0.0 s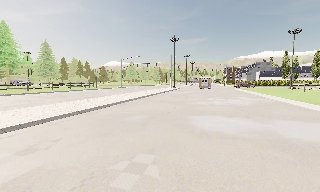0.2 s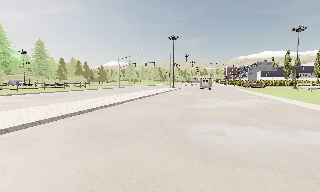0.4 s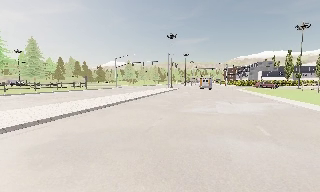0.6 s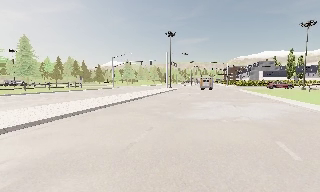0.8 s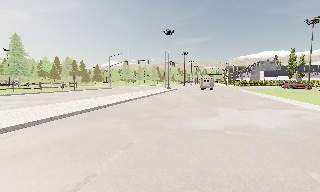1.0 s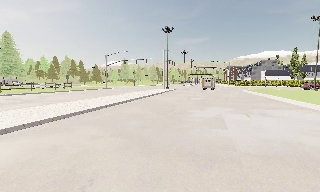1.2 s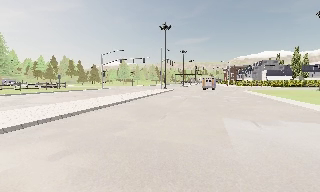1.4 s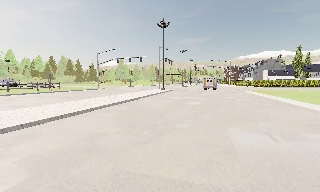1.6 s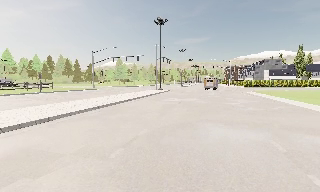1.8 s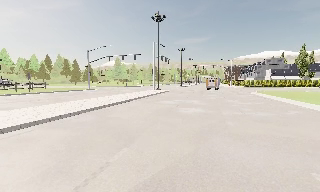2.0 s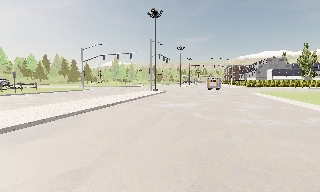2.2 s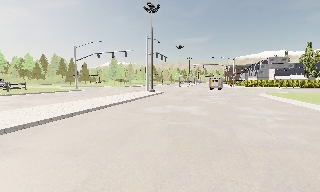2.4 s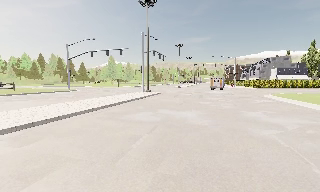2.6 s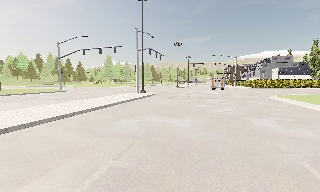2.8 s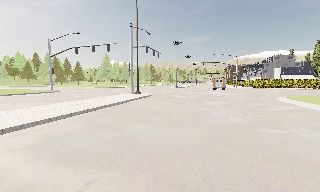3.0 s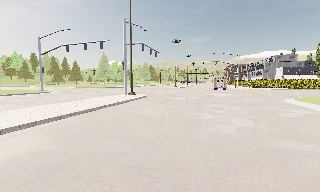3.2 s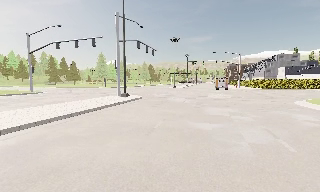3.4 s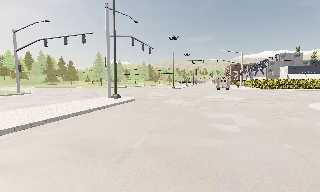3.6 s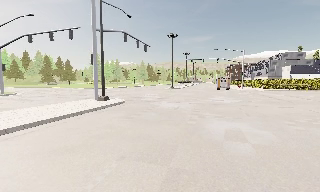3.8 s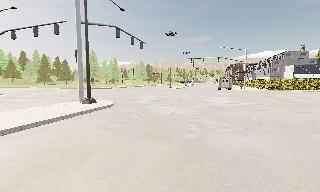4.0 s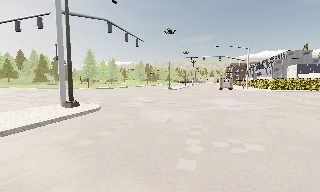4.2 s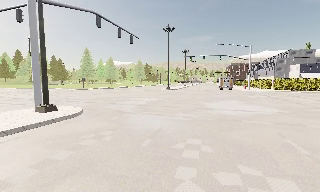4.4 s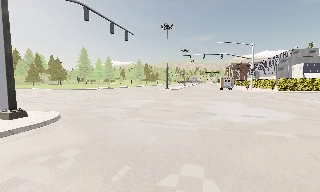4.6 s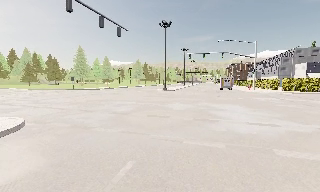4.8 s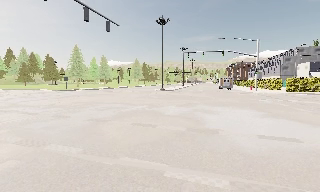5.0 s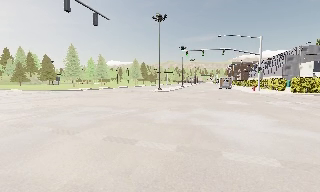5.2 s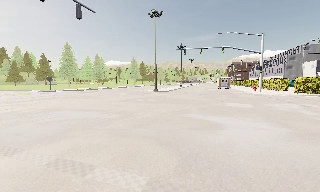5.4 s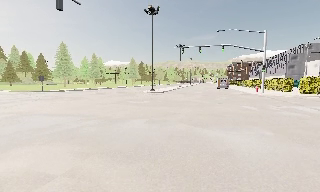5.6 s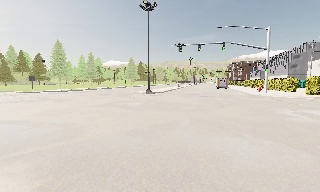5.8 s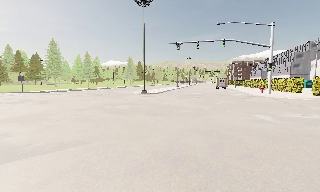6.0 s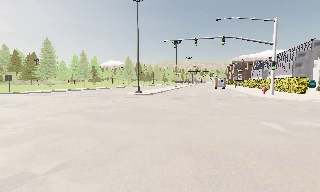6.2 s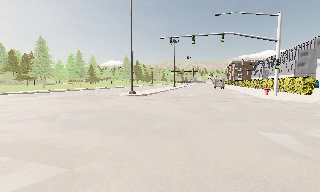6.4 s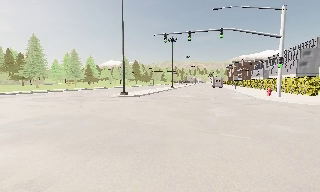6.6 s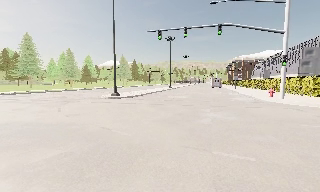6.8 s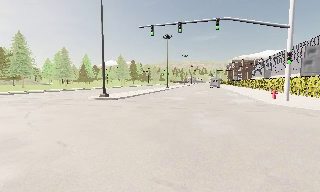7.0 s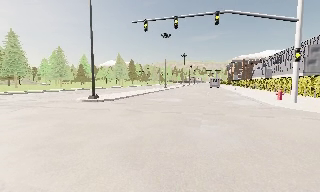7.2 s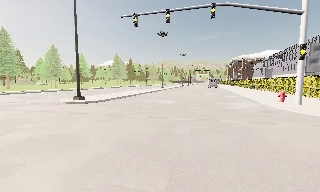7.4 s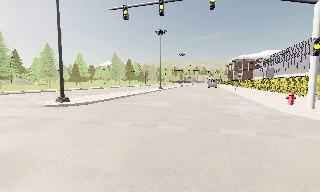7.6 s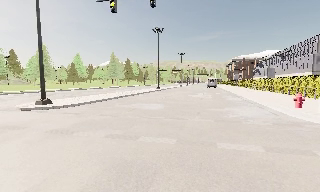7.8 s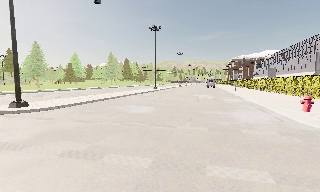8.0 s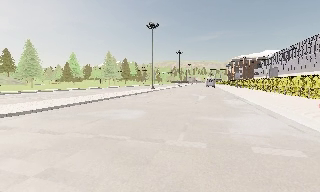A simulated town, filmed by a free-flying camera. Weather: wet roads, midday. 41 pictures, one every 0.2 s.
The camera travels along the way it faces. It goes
forward.
0.0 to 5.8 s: The camera travels forward, about 45 m, so what stands in front looms larger.
5.8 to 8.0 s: The camera travels forward and to its right, about 15 m, so what stands in front looms larger.
The film runs forward here.
